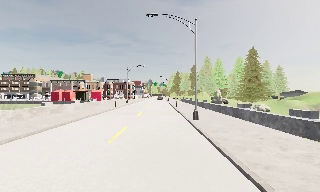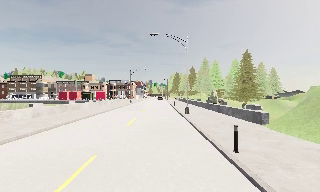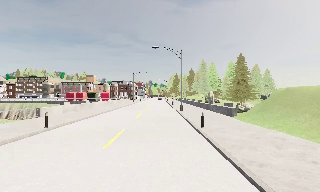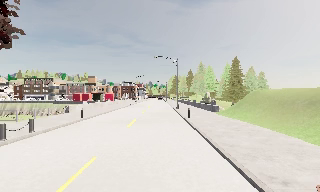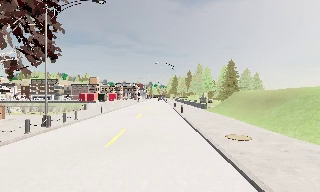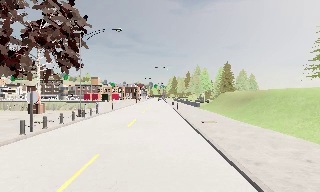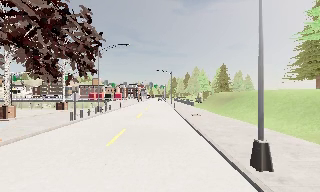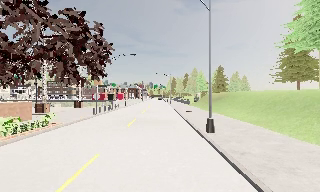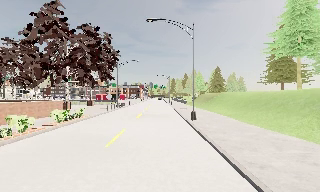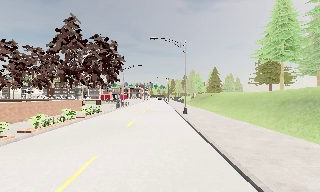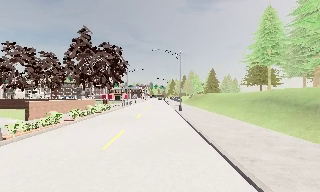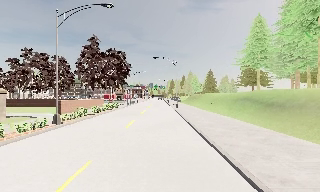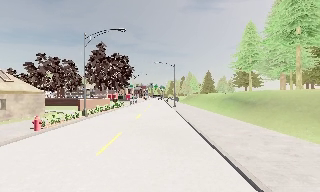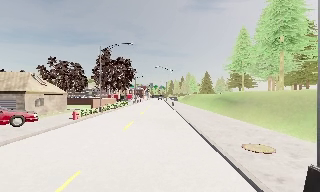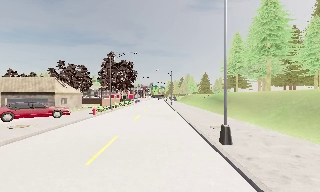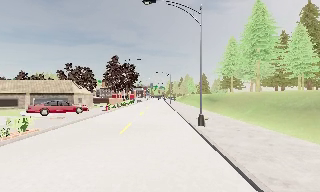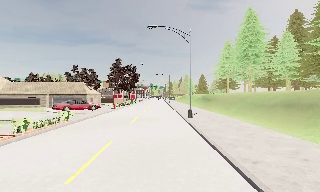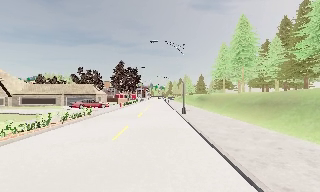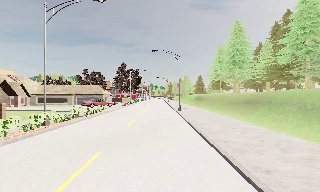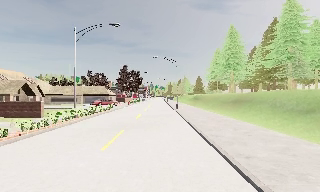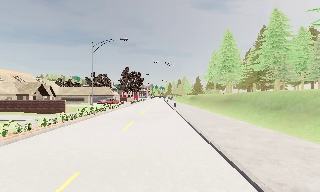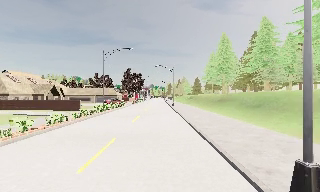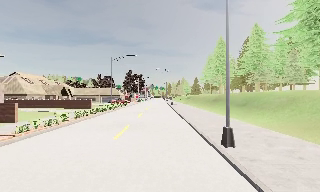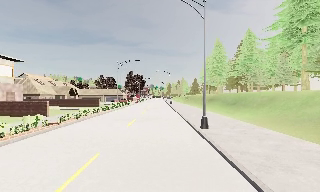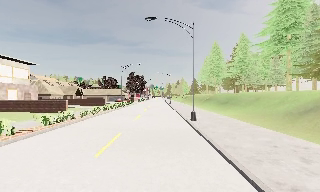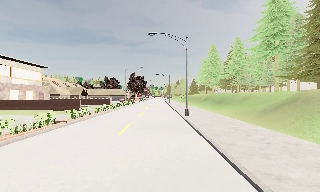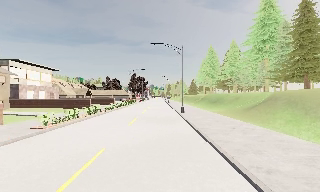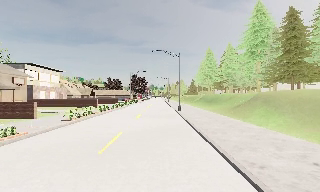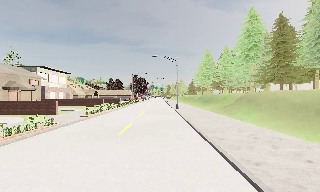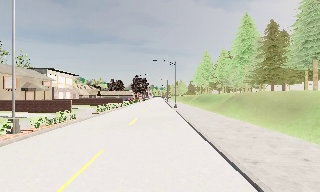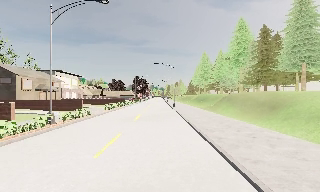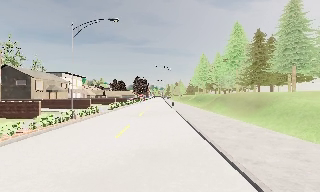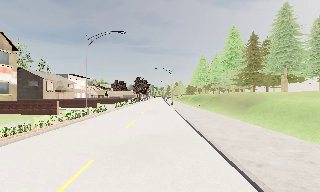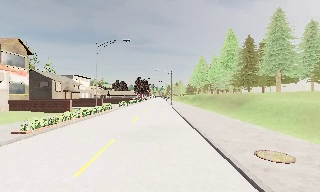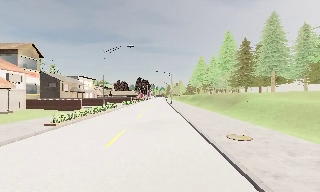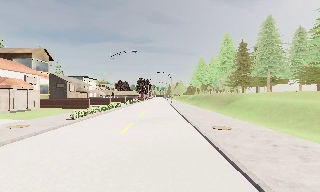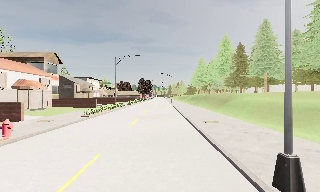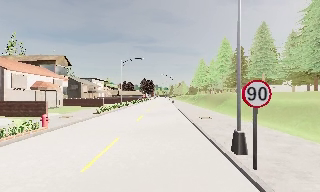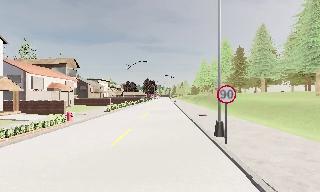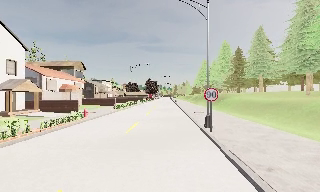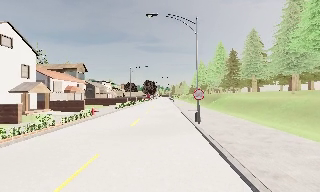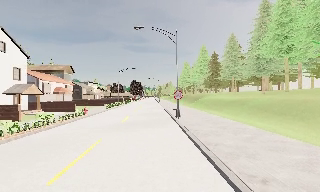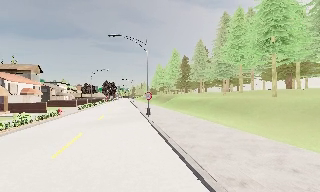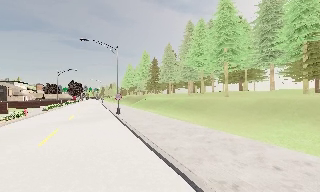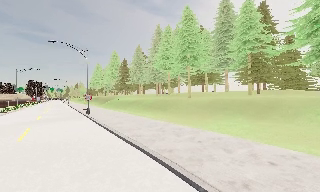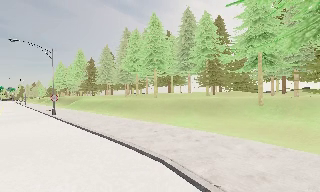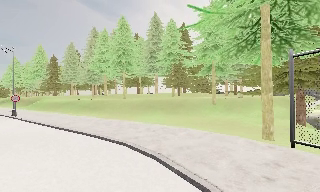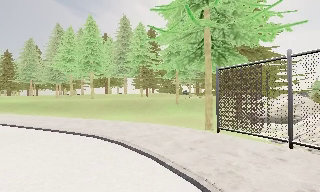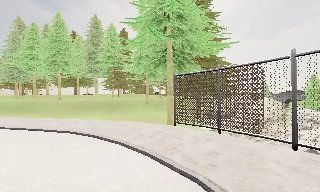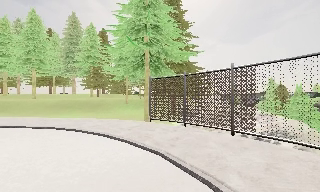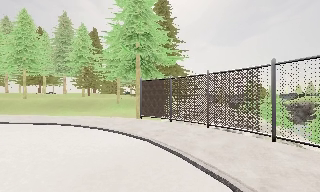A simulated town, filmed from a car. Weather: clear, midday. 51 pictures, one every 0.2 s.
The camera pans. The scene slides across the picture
to the left.
The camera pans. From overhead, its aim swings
clockwise.
0.0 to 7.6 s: The camera travels backward, about 125 m, so what stands in front gets smaller. It loses speed.
7.6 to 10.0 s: The camera pans to its right, which is clockwise from overhead, by about 90 degrees. It travels backward, about 25 m.
The film runs backward here.
